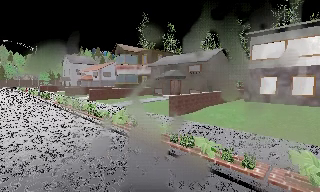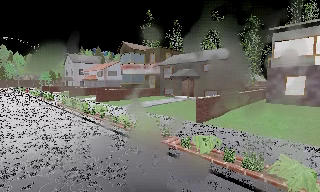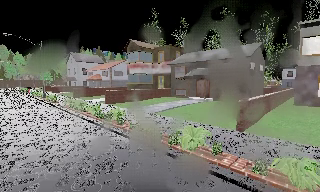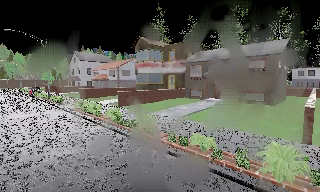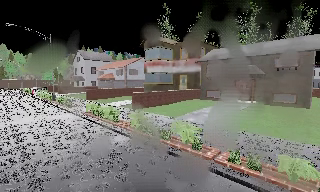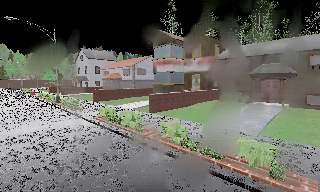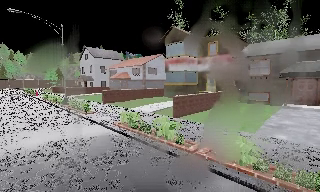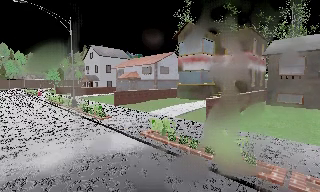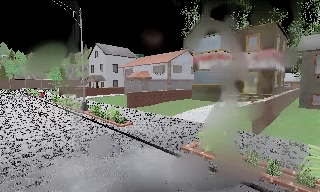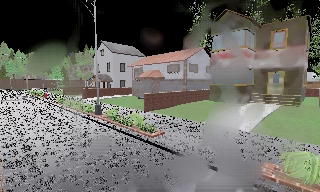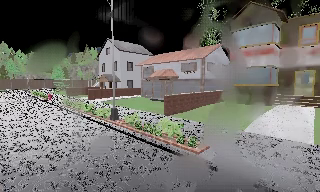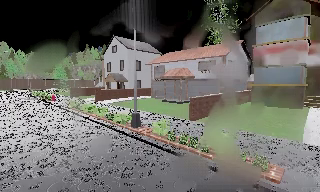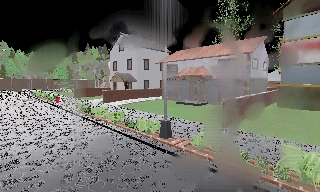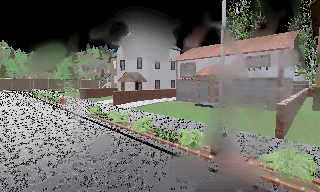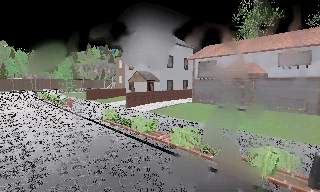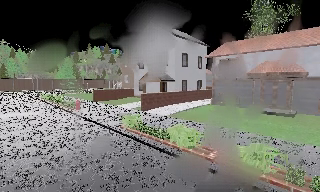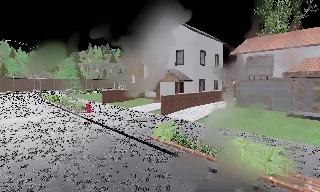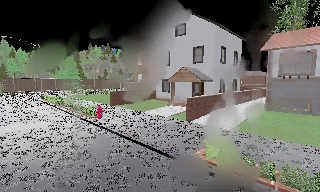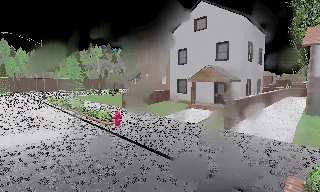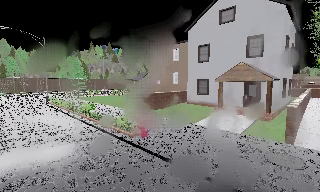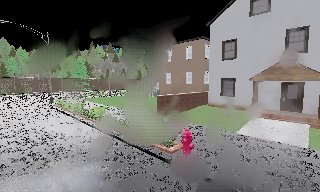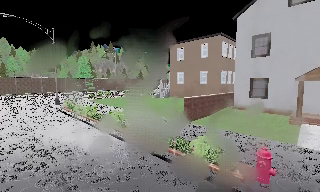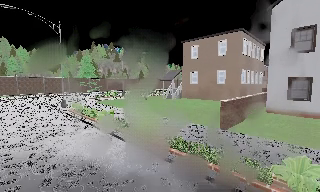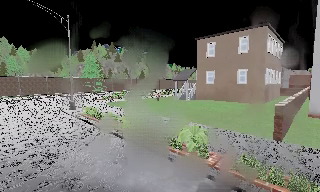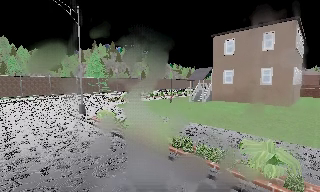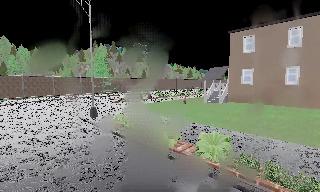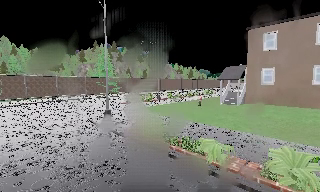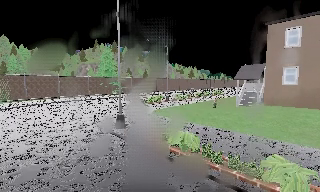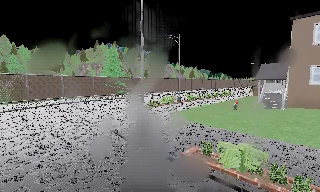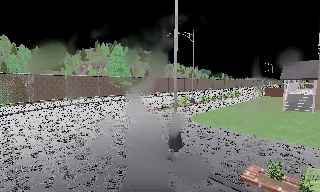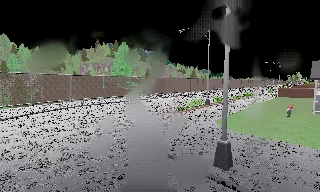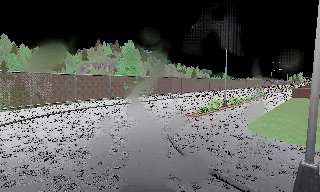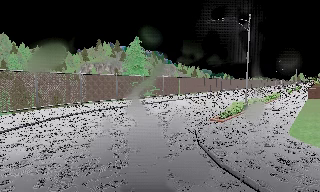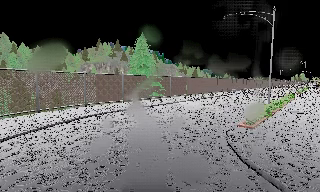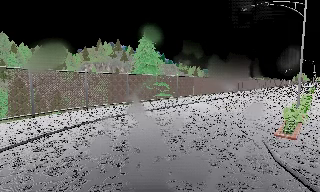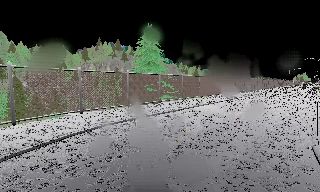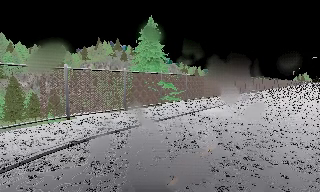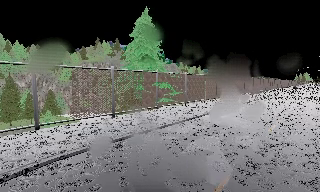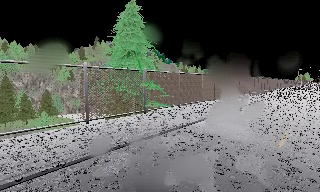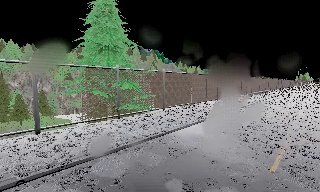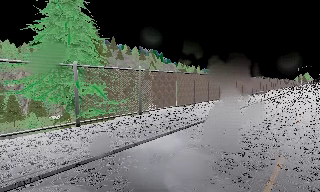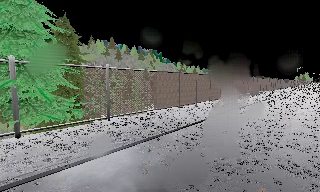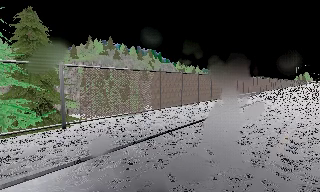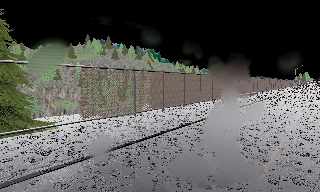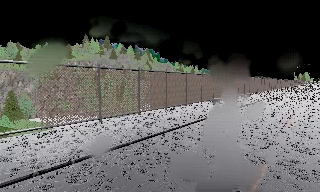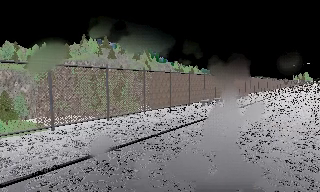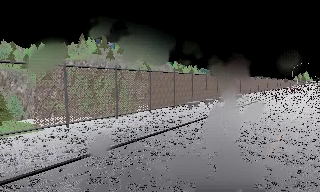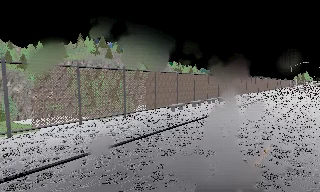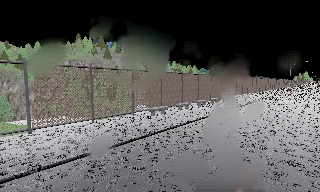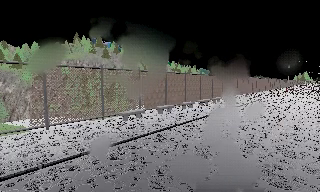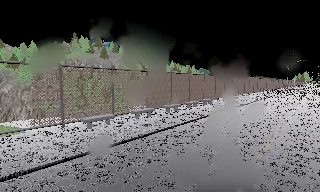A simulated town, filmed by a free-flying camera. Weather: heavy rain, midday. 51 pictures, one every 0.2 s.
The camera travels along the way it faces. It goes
forward.
0.0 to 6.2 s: The camera travels to its left and forward, about 65 m, so close, fixed things drift to the right.
6.2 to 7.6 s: The camera travels forward, about 12 m, so what stands in front looms larger.
7.6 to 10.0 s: The camera travels to its right and forward, about 25 m, so close, fixed things drift to the left.
The film runs forward here.
